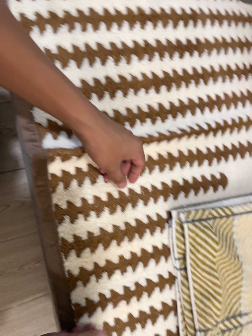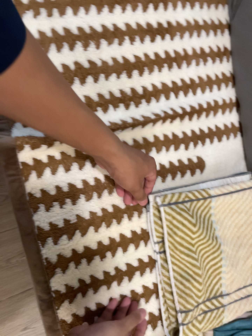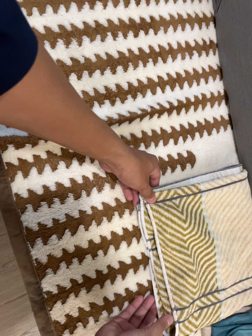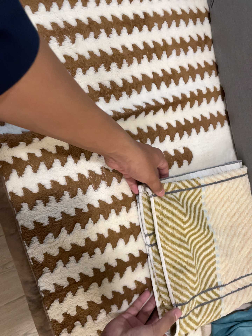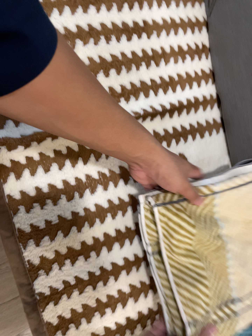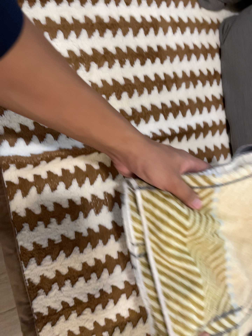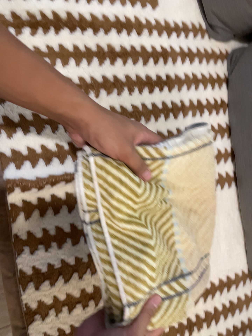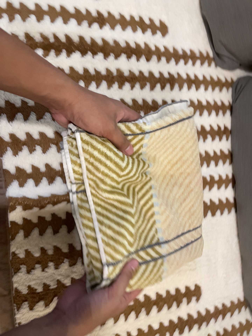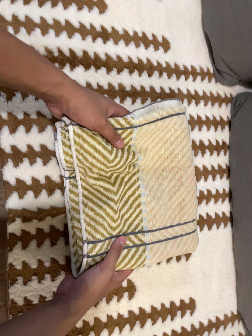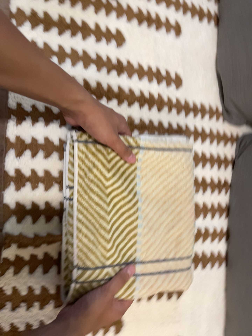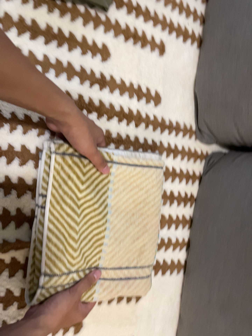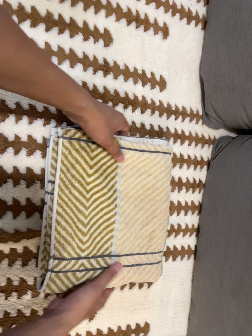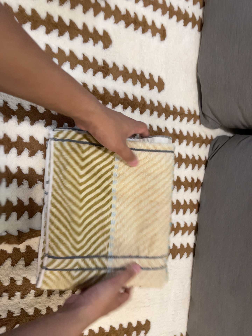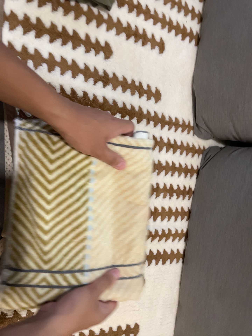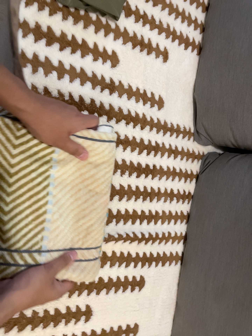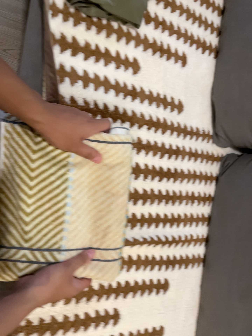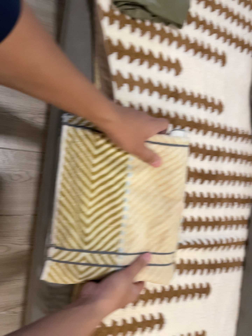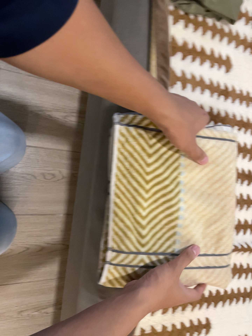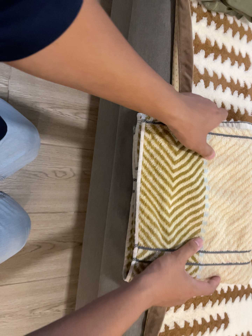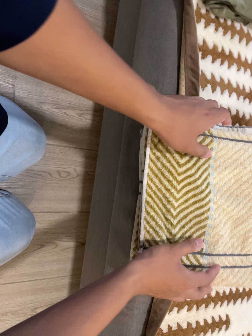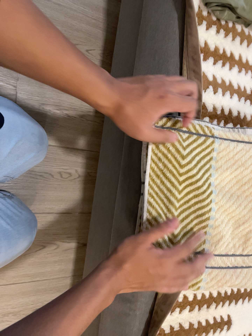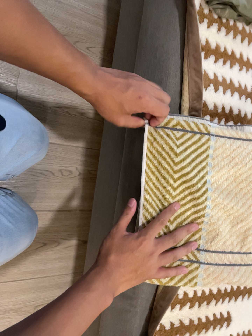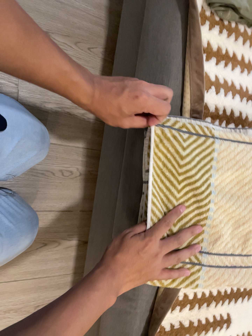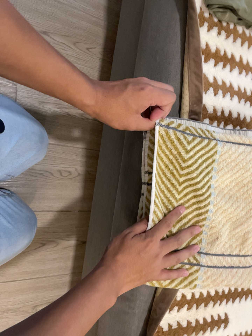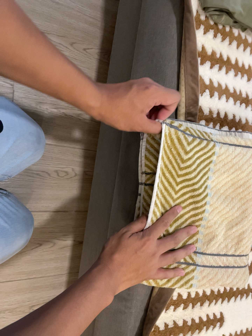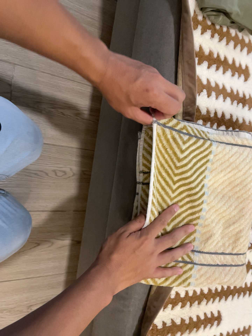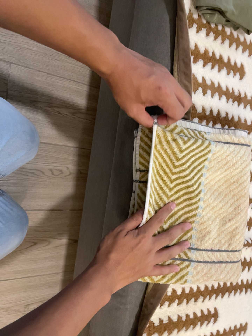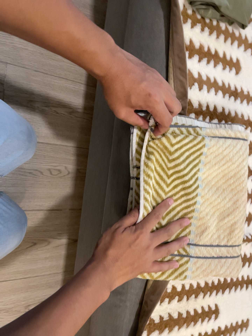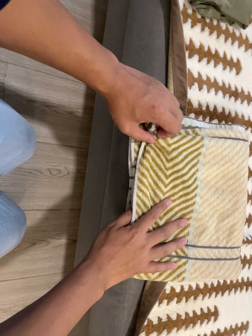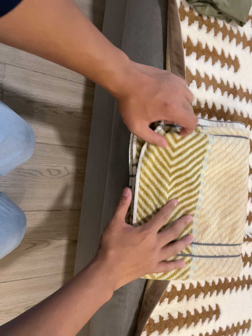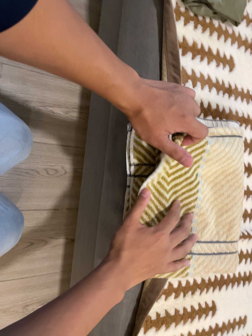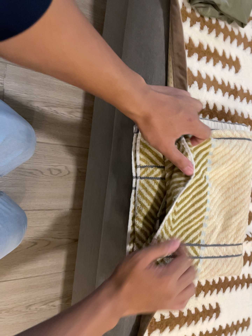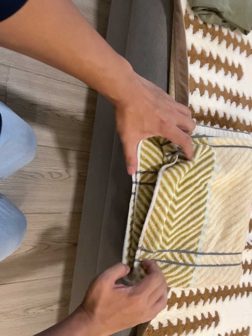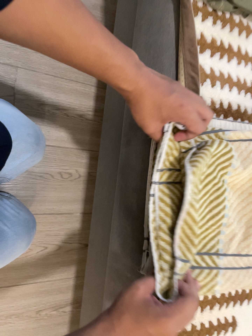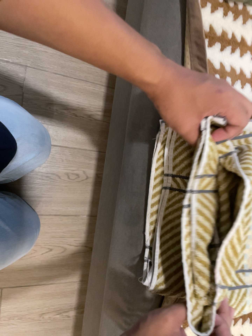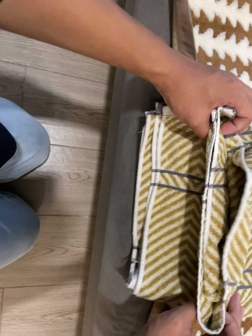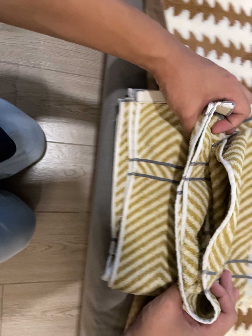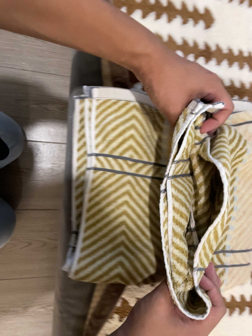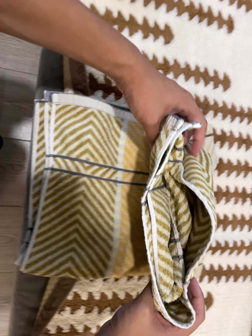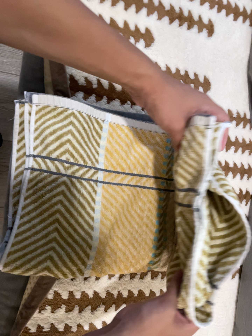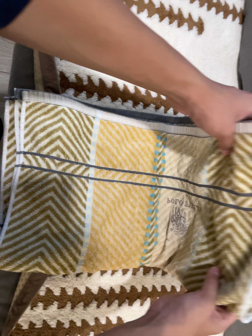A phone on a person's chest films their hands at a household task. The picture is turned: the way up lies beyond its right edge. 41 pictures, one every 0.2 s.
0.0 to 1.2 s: The camera travels to its right, about 7 cm, so close, fixed things drift to the left.
1.2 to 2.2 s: The camera travels toward the top of its view, about 14 cm, so close, fixed things drift downward. It rolls about its line of sight by about 15 degrees, and the scene rotates clockwise.
2.2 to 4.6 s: The camera travels to its left, about 34 cm, so close, fixed things drift to the right.
4.6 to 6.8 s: The camera travels to its right, about 7 cm.
6.8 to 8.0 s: The camera travels to its right, about 26 cm, so close, fixed things drift to the left.
The film runs backward here.
